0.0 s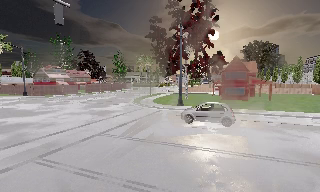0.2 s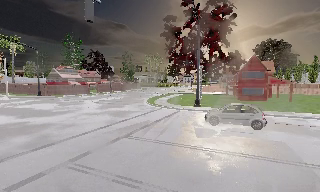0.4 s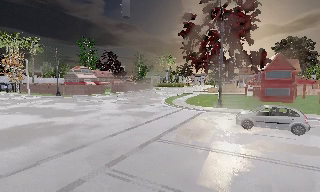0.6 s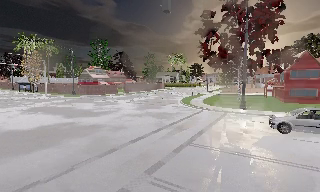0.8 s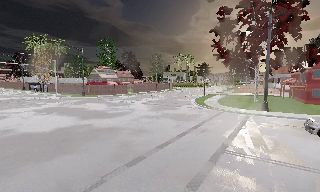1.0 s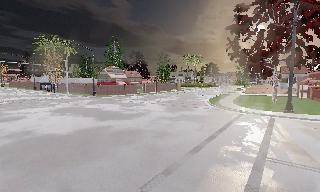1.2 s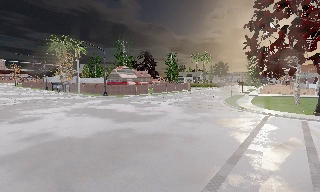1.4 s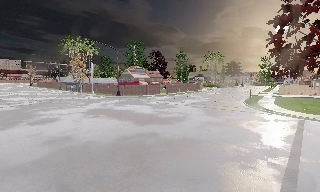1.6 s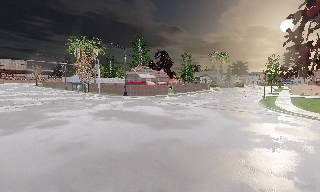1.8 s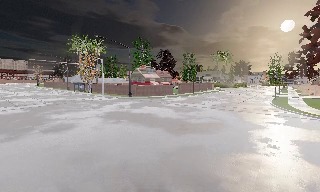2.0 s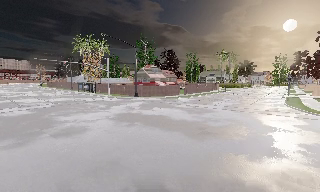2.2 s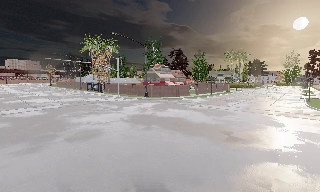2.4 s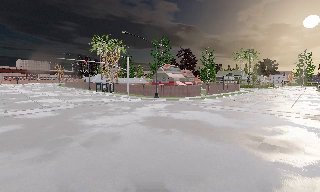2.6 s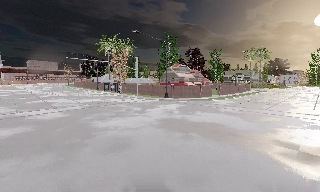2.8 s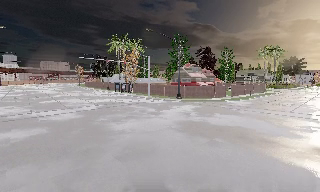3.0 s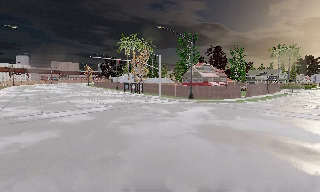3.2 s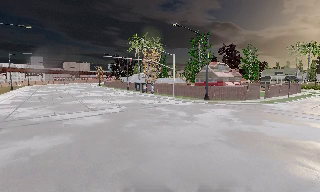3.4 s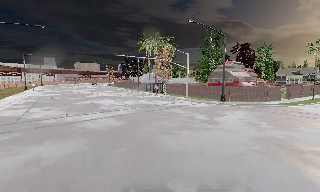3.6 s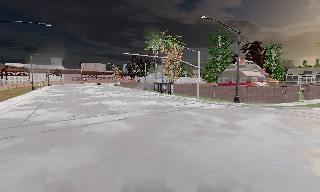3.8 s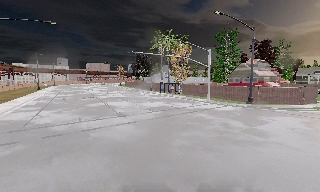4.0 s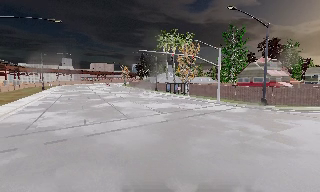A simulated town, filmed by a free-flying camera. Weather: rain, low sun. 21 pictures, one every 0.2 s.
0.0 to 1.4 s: The camera swings to its left by about 20 degrees, and the scene slides to the right. It travels to its left and forward, about 10 m, so close, fixed things drift to the right.
1.4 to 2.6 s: The camera travels to its left and forward, about 8 m, so close, fixed things drift to the right.
2.6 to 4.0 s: The camera pans to its left, which is counterclockwise from overhead, by about 15 degrees. It travels forward and to its left, about 9 m, so what stands in front looms larger.
The film runs backward here.
